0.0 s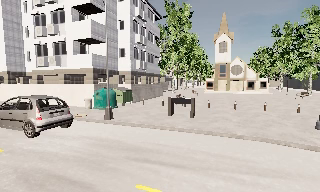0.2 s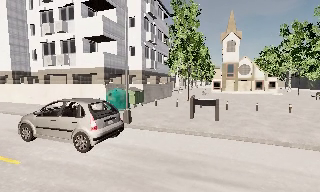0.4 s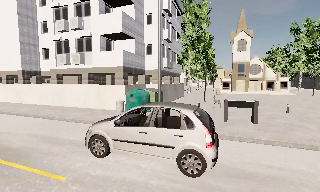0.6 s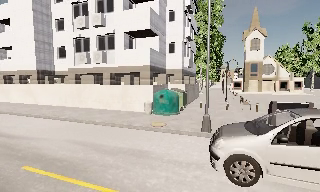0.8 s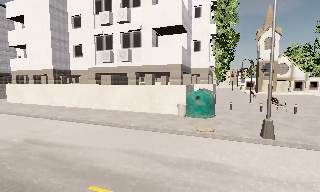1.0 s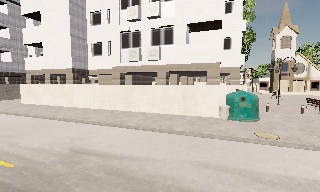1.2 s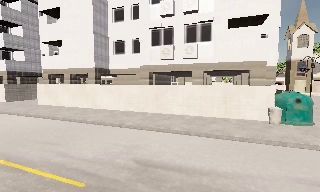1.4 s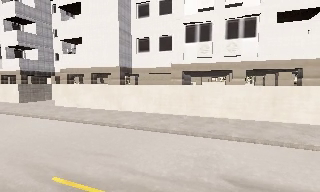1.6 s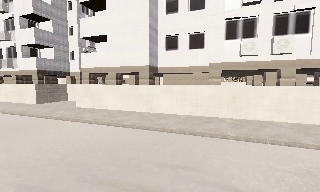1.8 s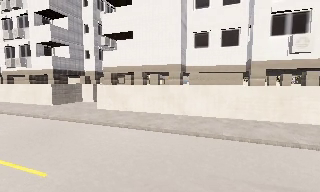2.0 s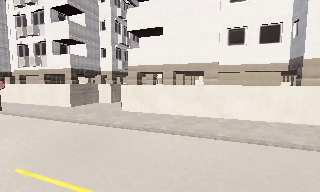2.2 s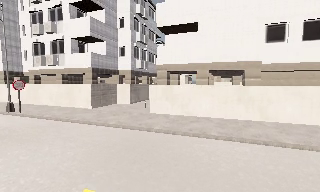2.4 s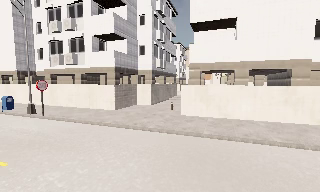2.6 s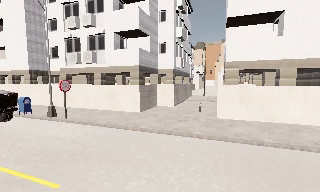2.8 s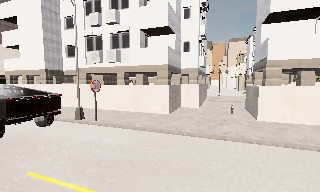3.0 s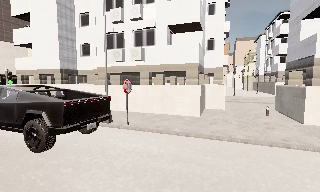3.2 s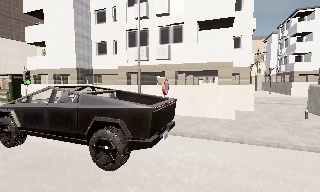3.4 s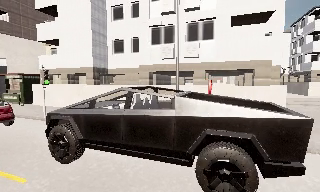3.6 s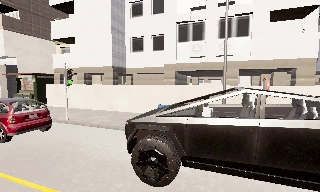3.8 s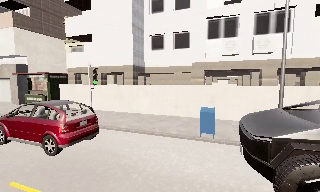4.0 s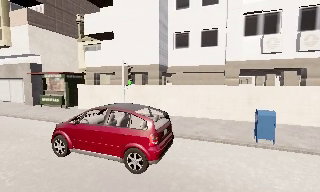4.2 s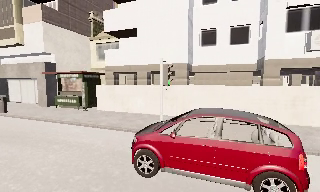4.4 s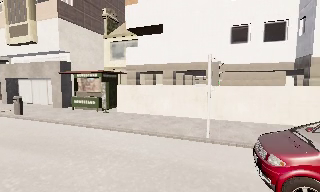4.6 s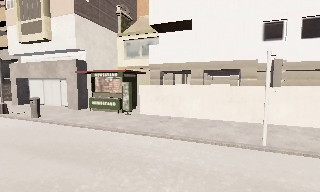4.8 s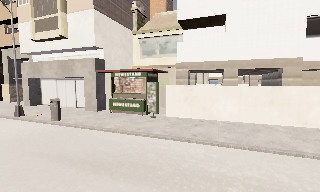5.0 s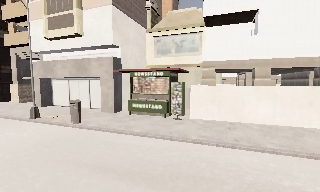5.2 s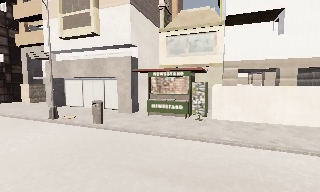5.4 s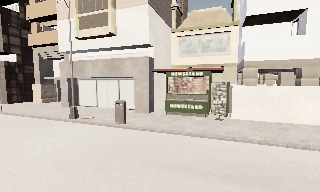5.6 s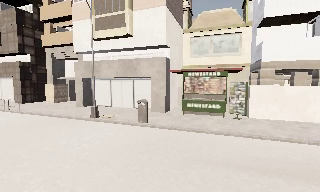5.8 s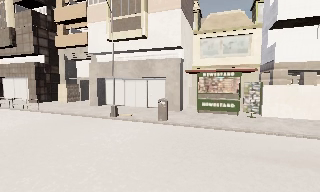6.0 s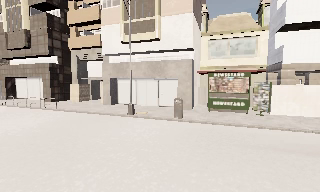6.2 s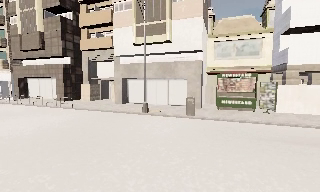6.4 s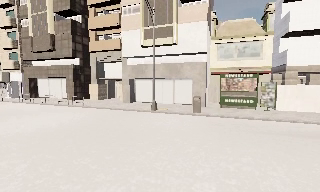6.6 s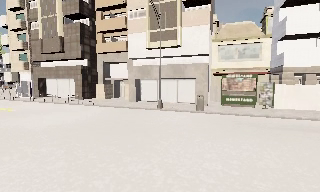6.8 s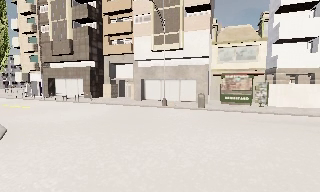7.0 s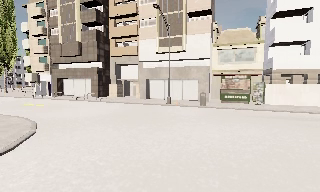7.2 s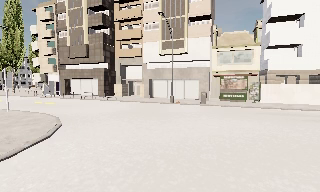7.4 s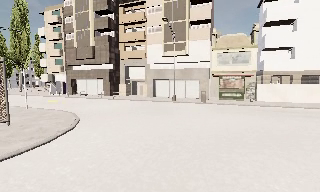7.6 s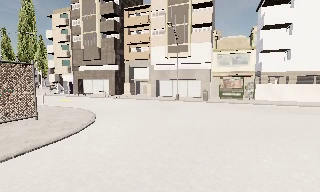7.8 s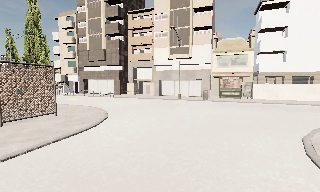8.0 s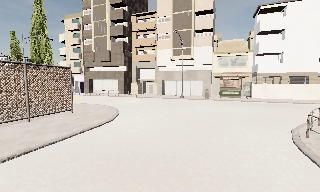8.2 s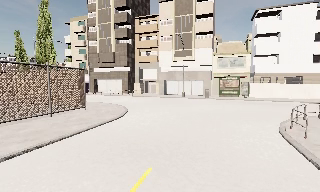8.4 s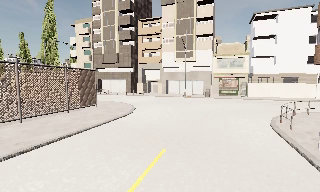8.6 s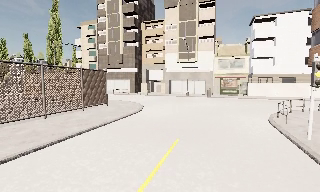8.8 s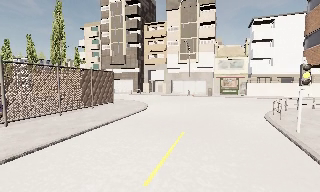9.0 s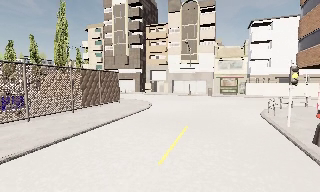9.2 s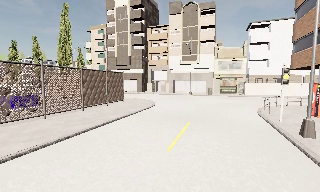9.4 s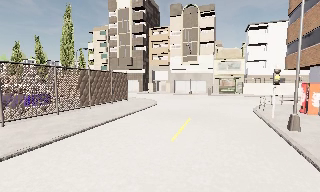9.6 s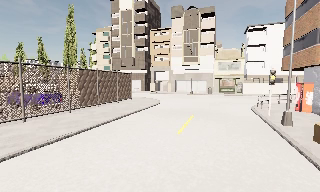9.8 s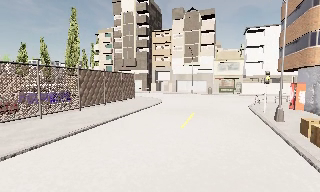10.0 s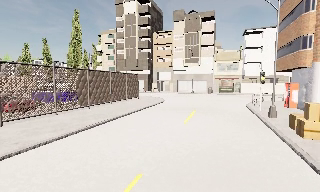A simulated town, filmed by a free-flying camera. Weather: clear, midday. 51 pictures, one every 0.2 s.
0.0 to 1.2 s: The camera travels to its left and forward, about 12 m, so close, fixed things drift to the right.
1.2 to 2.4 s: The camera travels to its left, about 14 m, so close, fixed things drift to the right.
2.4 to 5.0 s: The camera travels to its left and forward, about 25 m, so close, fixed things drift to the right.
5.0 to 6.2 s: The camera travels to its left, about 7 m, so close, fixed things drift to the right.
6.2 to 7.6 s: The camera travels backward and to its left, about 8 m, so what stands in front gets smaller.
7.6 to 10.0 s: The camera travels backward, about 12 m, so what stands in front gets smaller.
The film runs backward here.
